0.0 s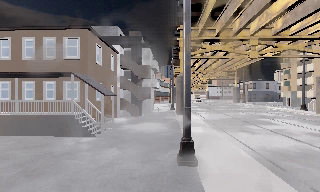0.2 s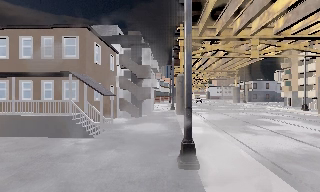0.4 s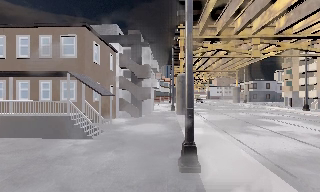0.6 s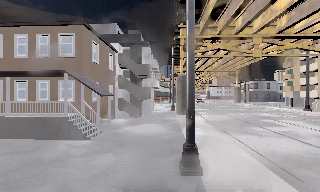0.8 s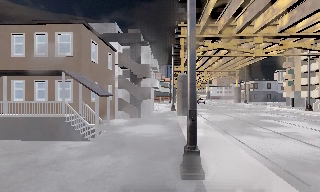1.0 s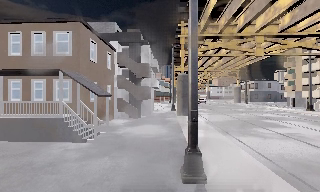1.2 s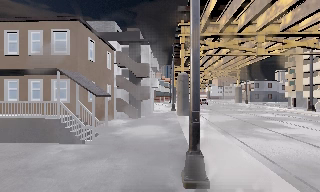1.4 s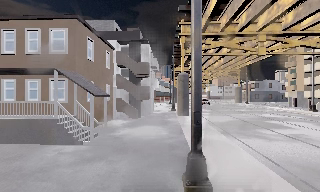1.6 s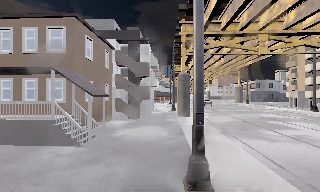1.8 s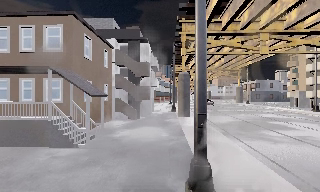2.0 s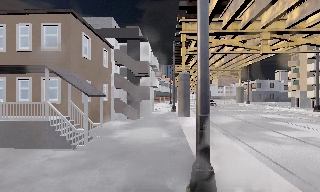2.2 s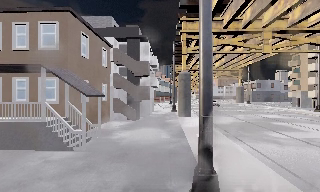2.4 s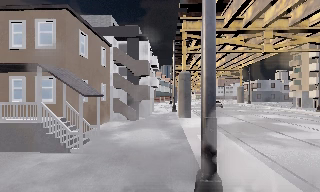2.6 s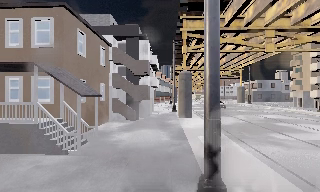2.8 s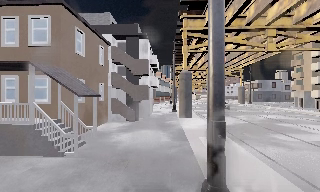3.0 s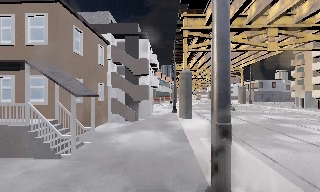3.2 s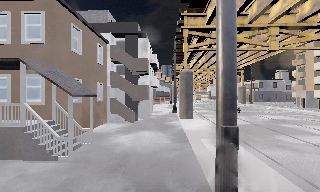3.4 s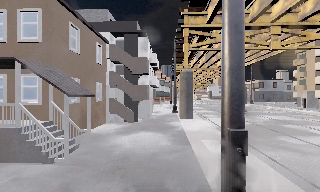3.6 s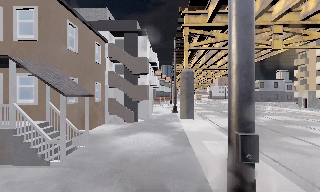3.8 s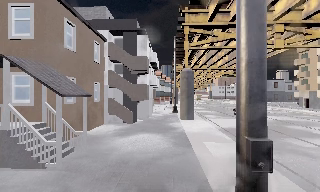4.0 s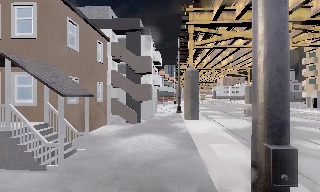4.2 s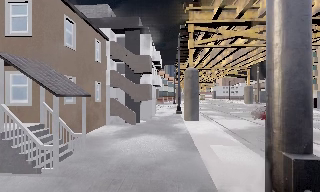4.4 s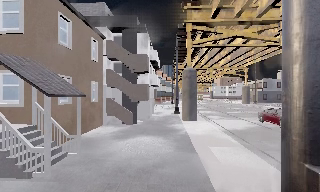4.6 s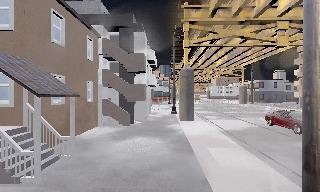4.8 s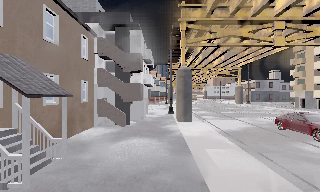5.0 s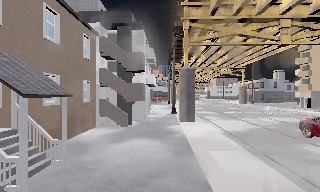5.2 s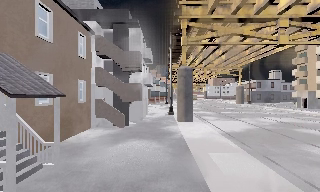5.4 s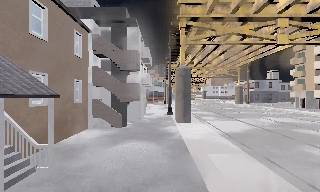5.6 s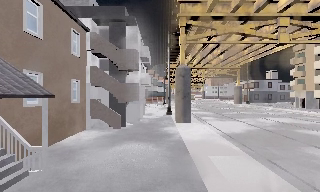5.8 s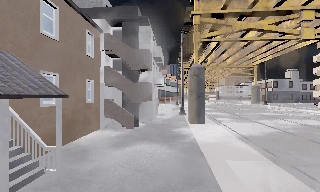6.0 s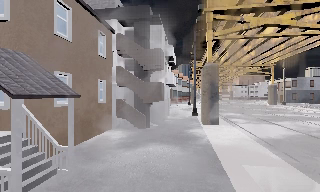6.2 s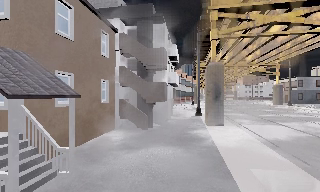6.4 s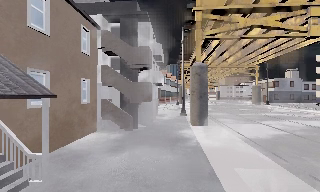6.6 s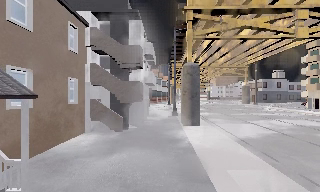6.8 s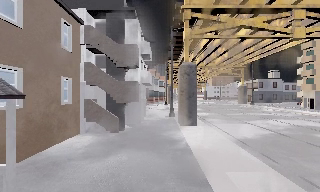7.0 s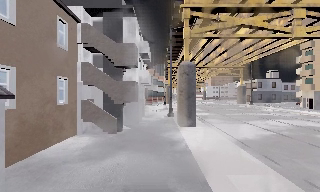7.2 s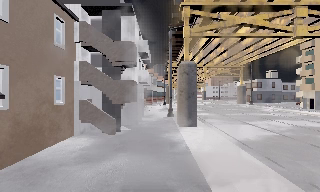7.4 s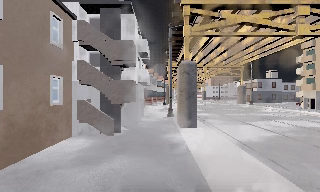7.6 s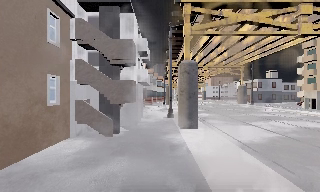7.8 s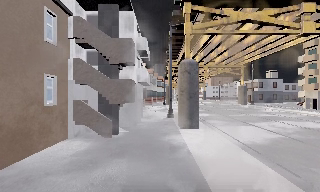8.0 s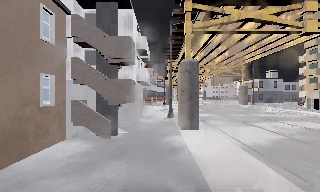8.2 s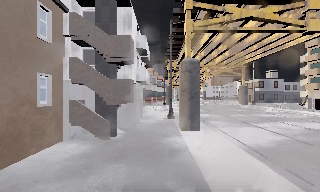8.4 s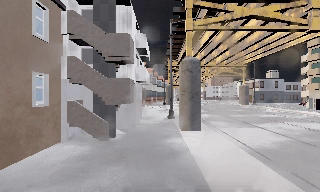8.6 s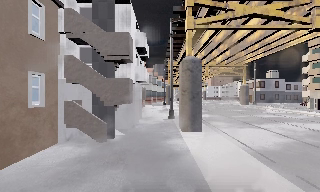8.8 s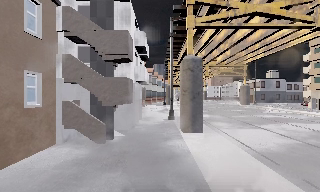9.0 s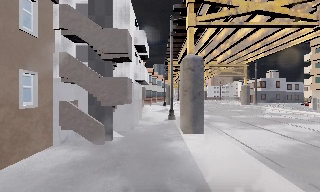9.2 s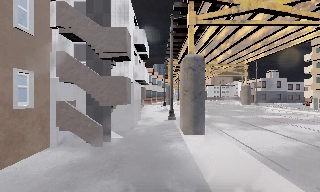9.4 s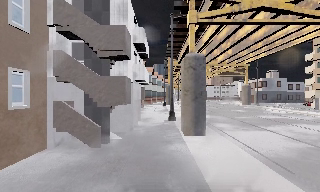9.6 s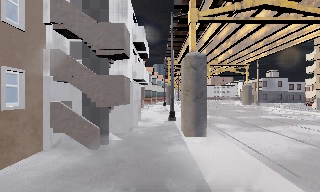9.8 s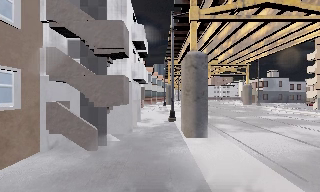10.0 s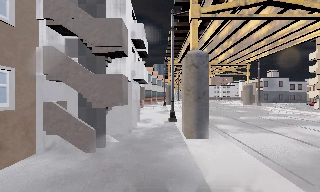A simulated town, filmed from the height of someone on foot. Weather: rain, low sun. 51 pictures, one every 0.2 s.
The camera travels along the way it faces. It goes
forward.
0.0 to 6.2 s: The camera travels forward, about 7 m, so what stands in front looms larger.
6.2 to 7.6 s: The camera pans to its right, which is clockwise from overhead, by about 10 degrees. It travels forward, about 1.5 m, so what stands in front looms larger.
7.6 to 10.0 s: The camera travels forward, about 2.5 m, so what stands in front looms larger.
The film runs forward here.
